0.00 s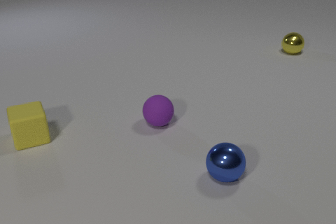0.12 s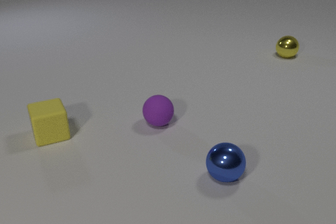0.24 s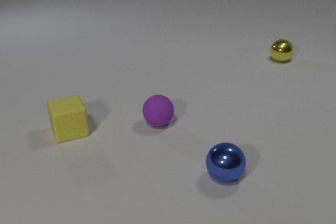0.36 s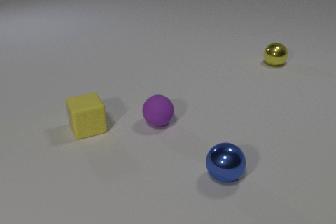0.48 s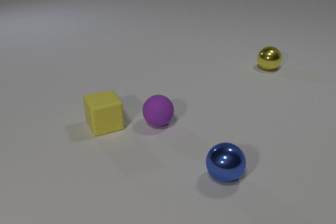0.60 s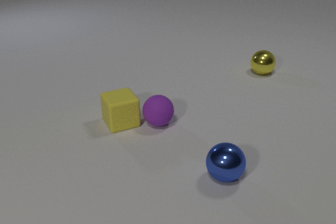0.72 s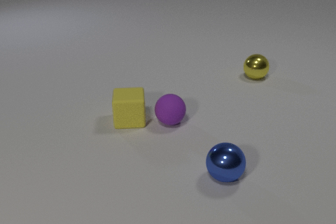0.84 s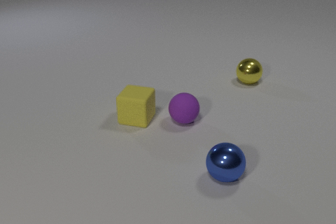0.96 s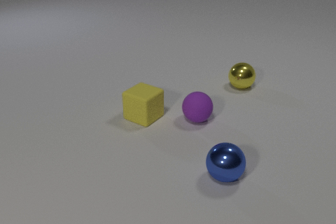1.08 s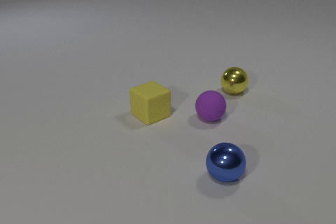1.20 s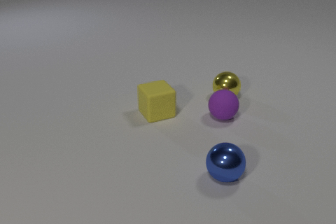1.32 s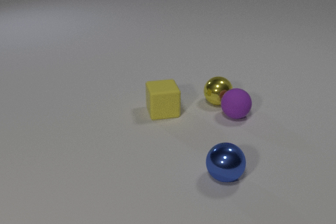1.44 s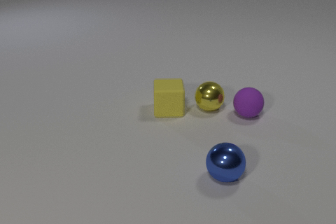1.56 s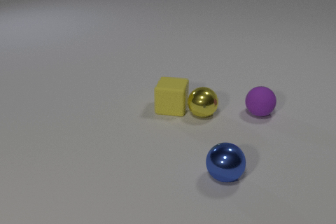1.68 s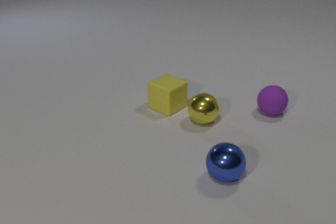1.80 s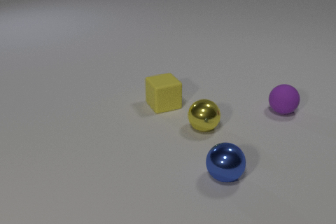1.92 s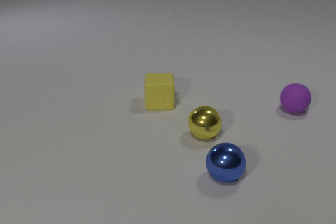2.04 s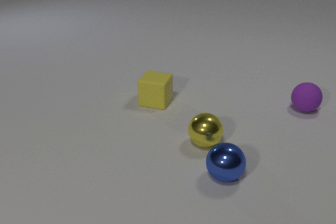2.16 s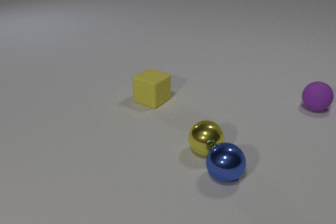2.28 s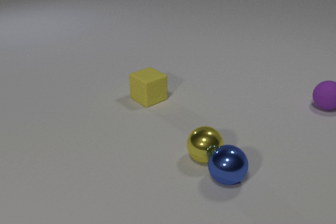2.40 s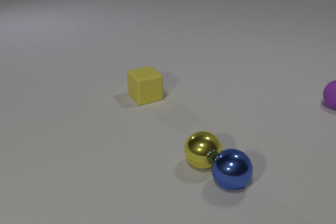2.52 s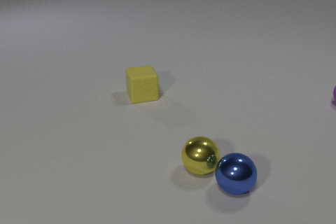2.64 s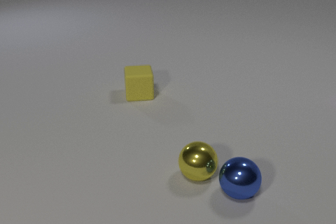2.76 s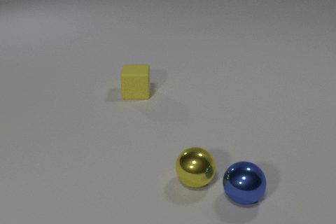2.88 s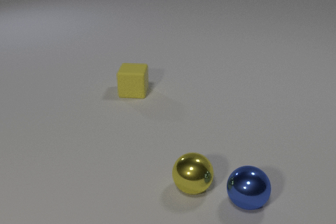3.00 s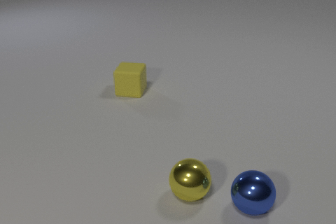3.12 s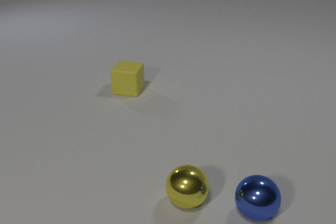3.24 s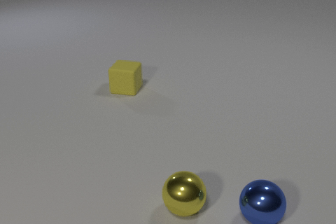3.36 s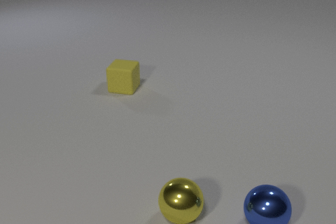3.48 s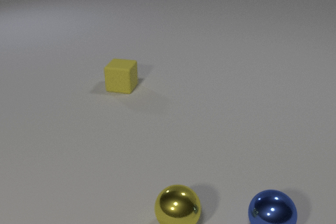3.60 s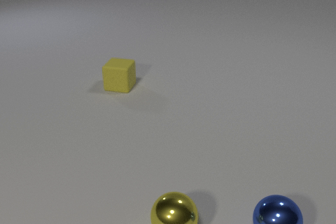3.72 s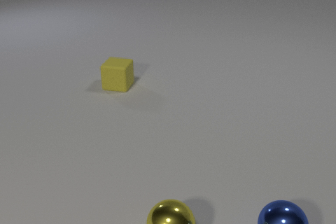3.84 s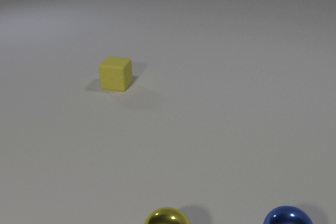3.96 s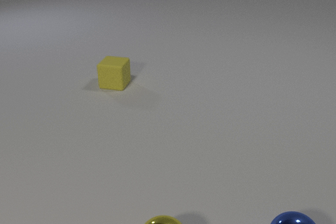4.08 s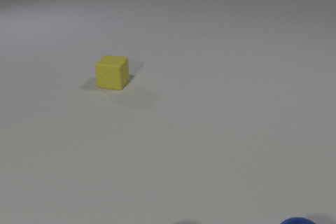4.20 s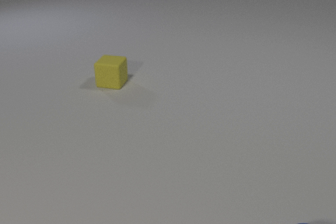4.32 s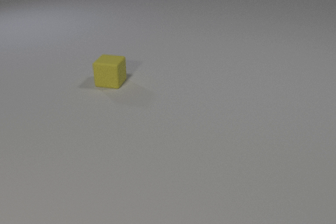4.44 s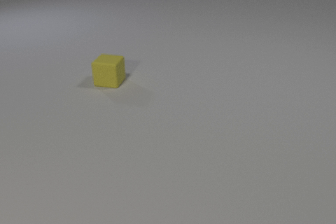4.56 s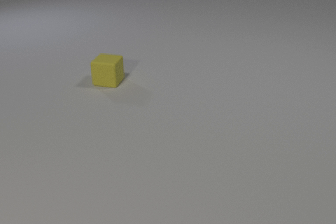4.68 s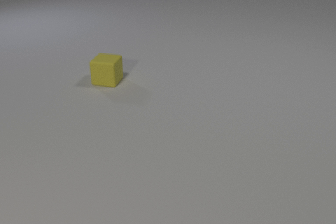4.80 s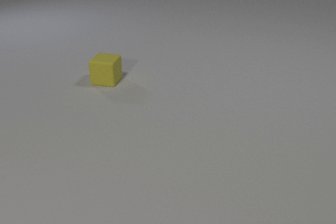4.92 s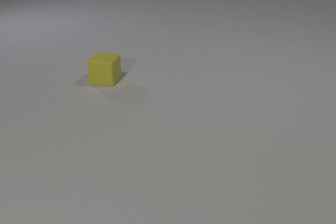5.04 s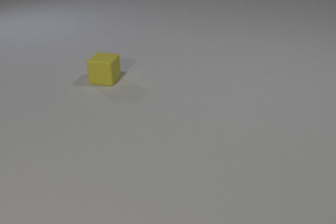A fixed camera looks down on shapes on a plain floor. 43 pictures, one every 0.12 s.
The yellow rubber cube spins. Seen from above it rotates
clockwise.
The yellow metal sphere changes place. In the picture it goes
toward the camera.
0.00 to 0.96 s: The yellow metal sphere rolls toward the camera and to the left. The yellow rubber cube slides to the right, spins so that its near face slides to the left, clockwise seen from above. The purple rubber sphere rolls to the right. The yellow rubber cube and the purple rubber sphere collide.
0.96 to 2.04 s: The yellow metal sphere rolls toward the camera. The yellow rubber cube slides away from the camera, spins so that its near face slides to the left, clockwise seen from above. The purple rubber sphere rolls to the right and away from the camera. The yellow metal sphere and the yellow rubber cube collide.
2.04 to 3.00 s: The yellow metal sphere rolls toward the camera. The yellow rubber cube slides to the left and away from the camera, spins so that its near face slides to the left, clockwise seen from above. The purple rubber sphere rolls to the right and away from the camera, leaves at the right edge. The blue metal sphere rolls toward the camera and to the right. The yellow metal sphere and the blue metal sphere collide.
3.00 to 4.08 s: The yellow metal sphere rolls toward the camera. The yellow rubber cube slides away from the camera and to the left. The blue metal sphere rolls toward the camera and to the right.
4.08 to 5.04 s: The yellow rubber cube slides away from the camera and to the left. The blue metal sphere leaves at the bottom edge.
How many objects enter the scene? 0.
Are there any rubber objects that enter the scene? no.
What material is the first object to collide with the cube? rubber.
